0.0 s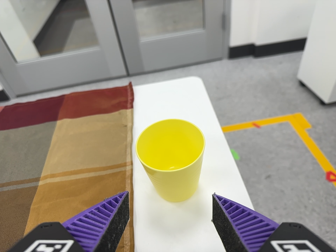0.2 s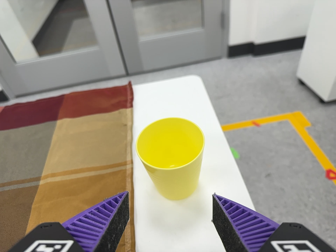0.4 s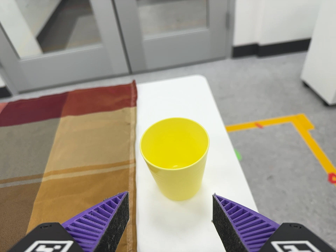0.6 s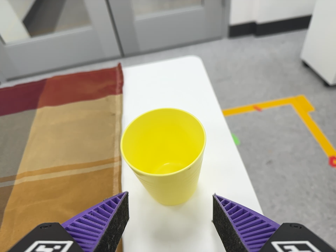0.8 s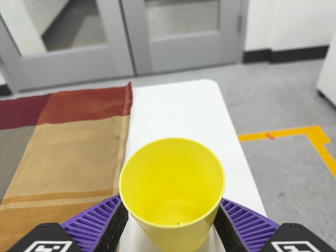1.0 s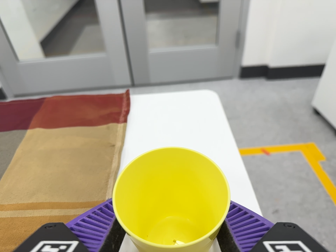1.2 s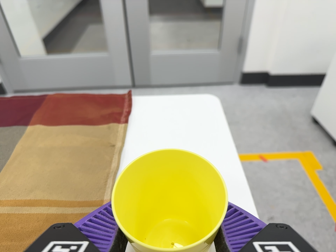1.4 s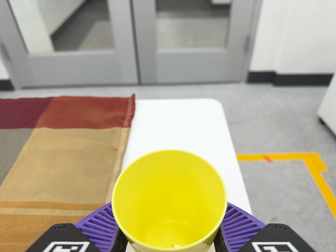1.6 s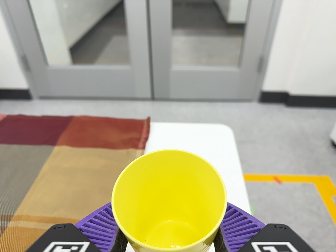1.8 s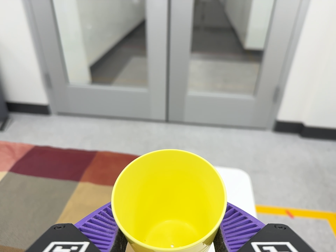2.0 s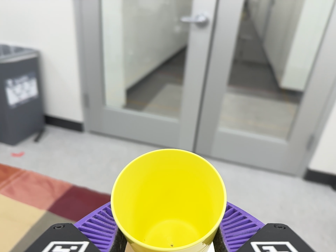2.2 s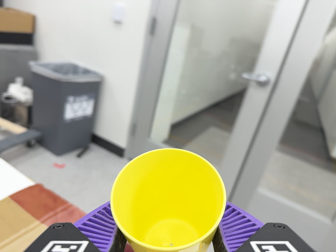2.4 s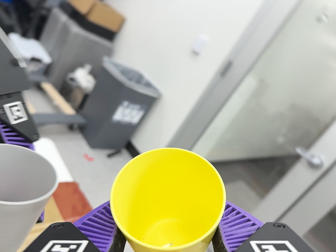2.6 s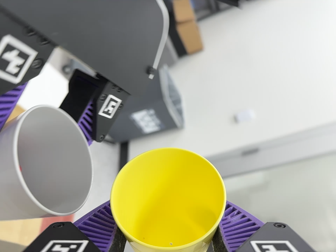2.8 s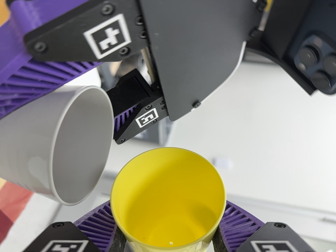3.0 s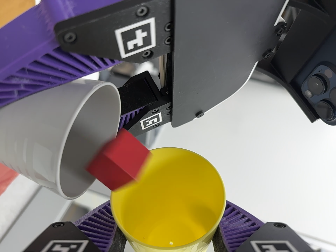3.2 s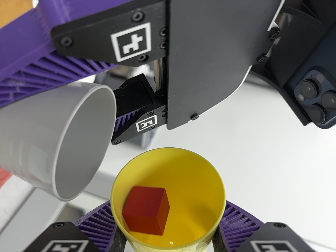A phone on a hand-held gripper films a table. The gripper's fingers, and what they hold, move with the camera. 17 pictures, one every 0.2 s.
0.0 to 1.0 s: The camera travels forward, about 10 cm, so what stands in front looms larger.
1.0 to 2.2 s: The camera swings to its left by about 20 degrees, and the scene slides to the right. It travels toward the top of its view, about 24 cm, so close, fixed things drift downward. Its aim tips toward the top of its view by about 20 degrees, and the scene shifts downward. It rolls about its line of sight by about 30 degrees, and the scene rotates clockwise.
2.2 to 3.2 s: The camera travels to its left and toward the top of its view, about 24 cm, so close, fixed things drift to the right. Its aim tips toward the top of its view by about 15 degrees, and the scene shifts downward. It rolls about its line of sight by about 100 degrees, and the scene rotates clockwise.
The film runs backward here.
